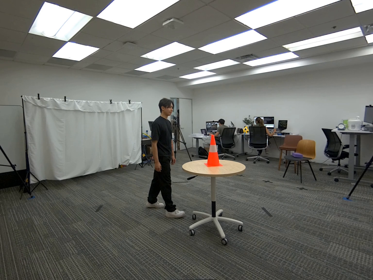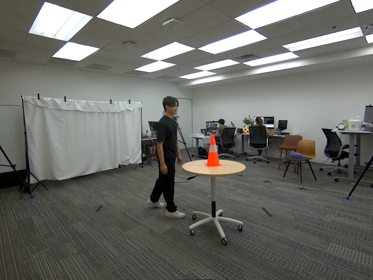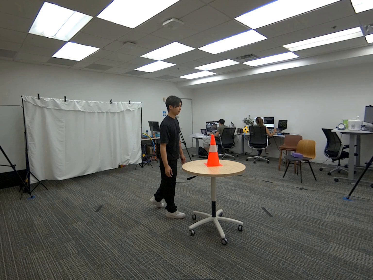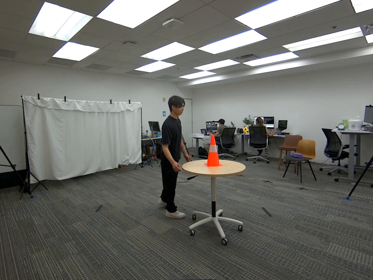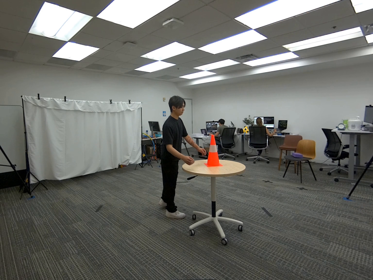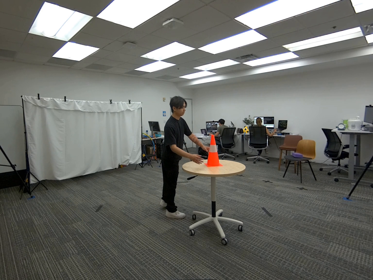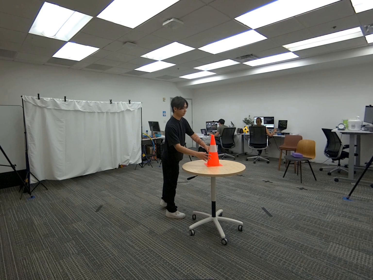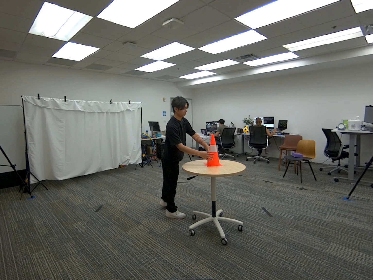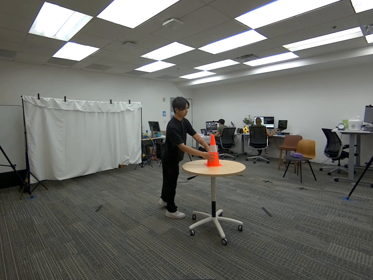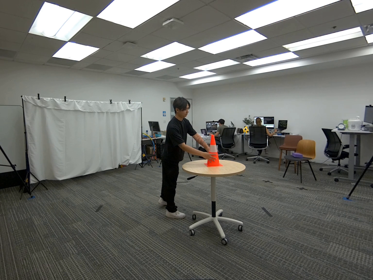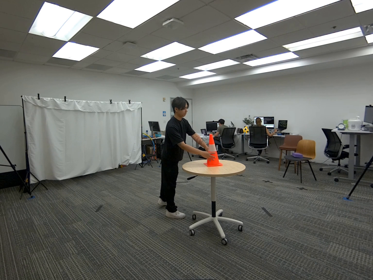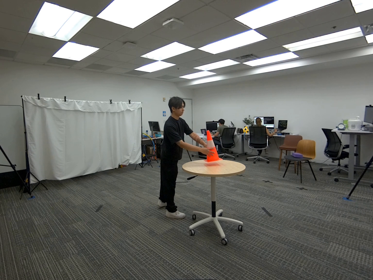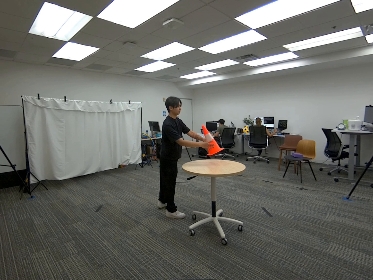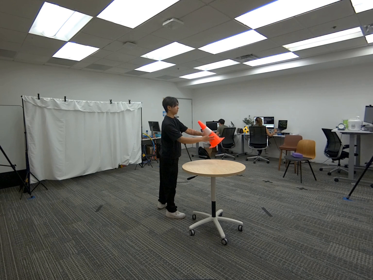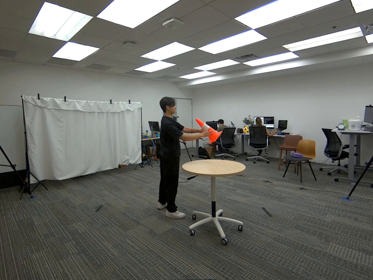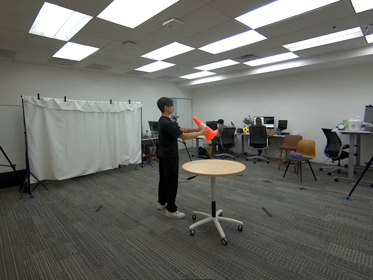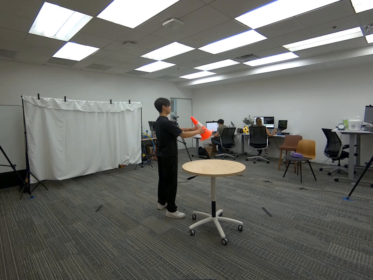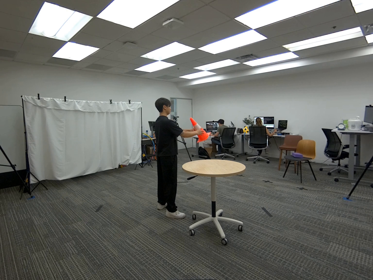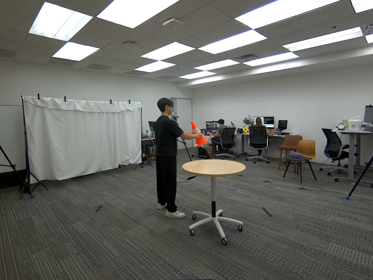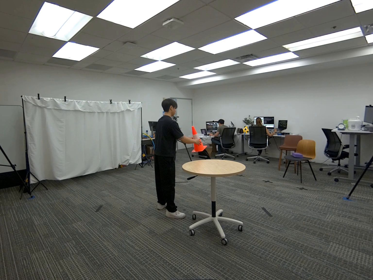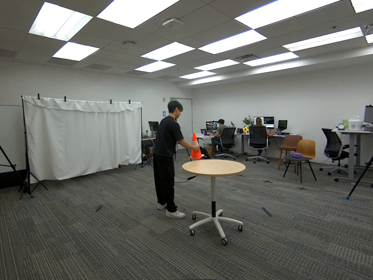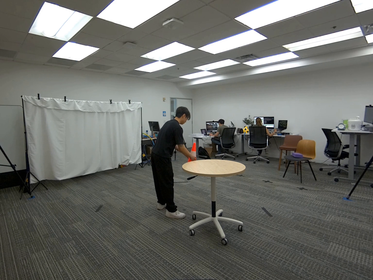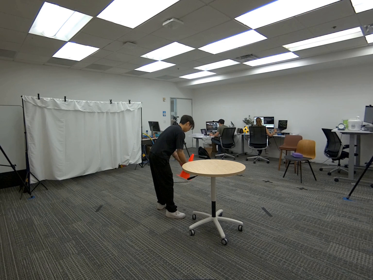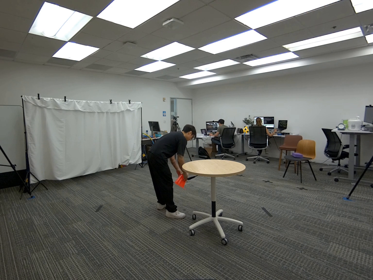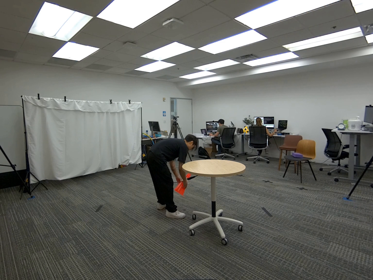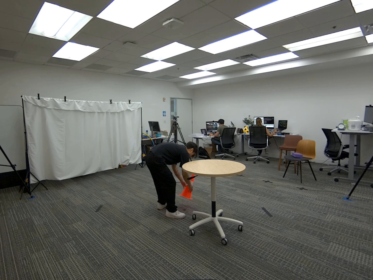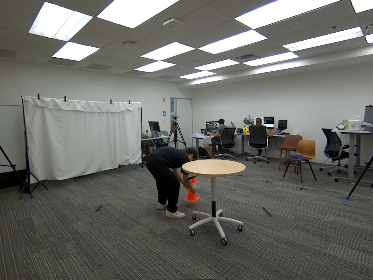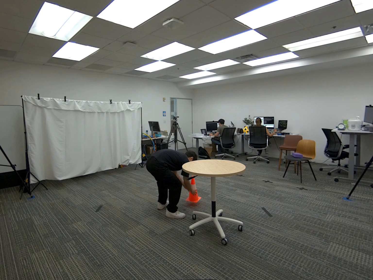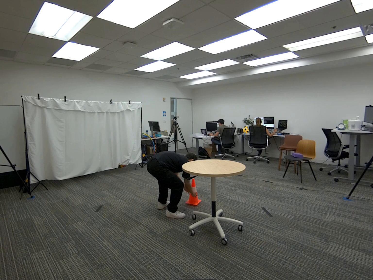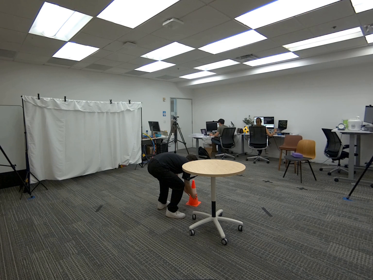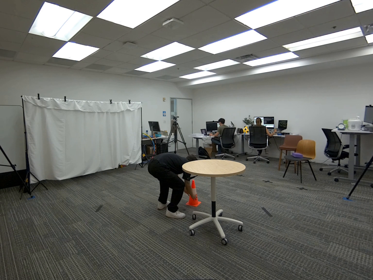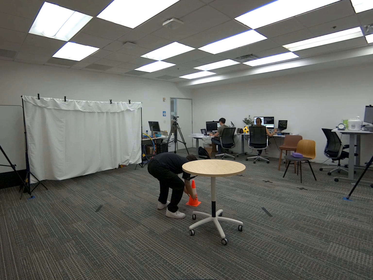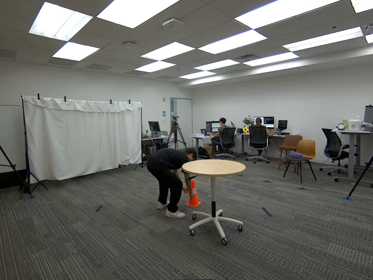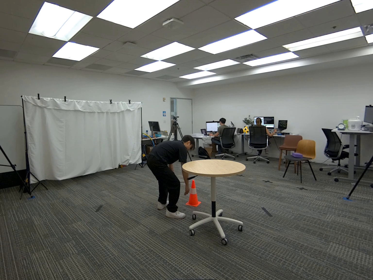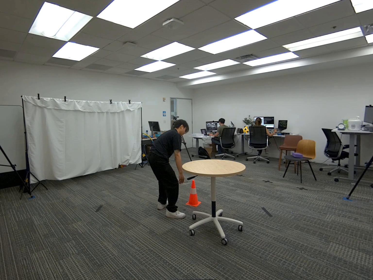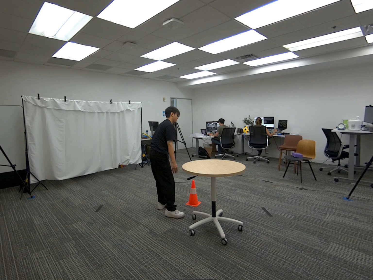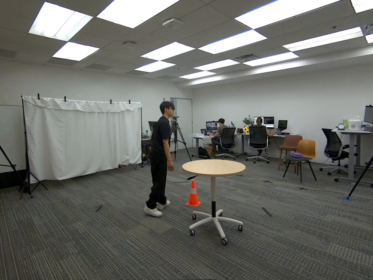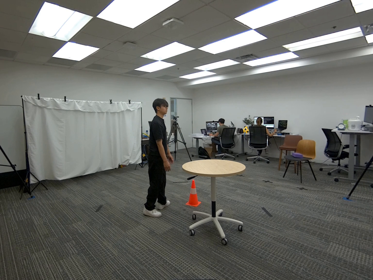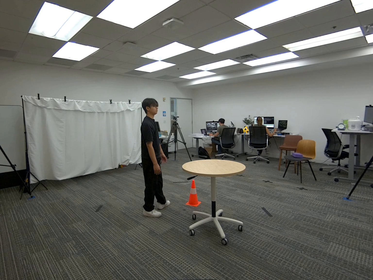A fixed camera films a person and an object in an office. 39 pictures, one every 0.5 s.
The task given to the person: Walk over to the traffic cone on the tround table, pick up the cone with both hands and place it on the ground.
